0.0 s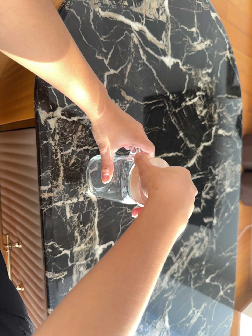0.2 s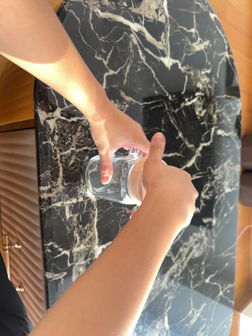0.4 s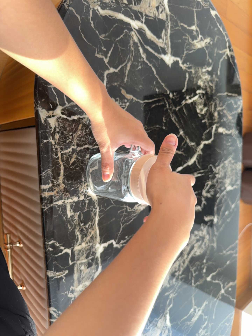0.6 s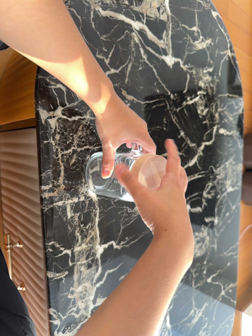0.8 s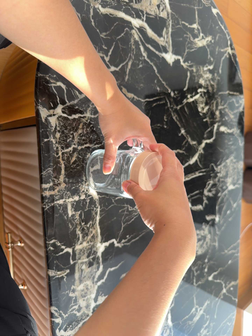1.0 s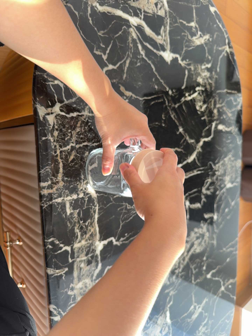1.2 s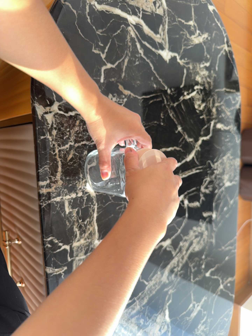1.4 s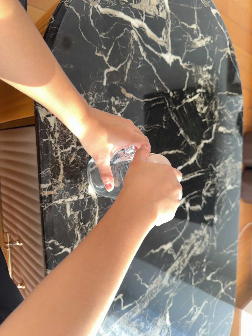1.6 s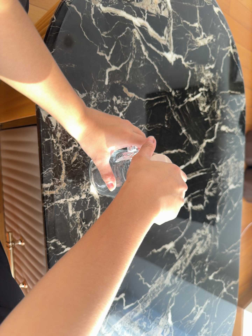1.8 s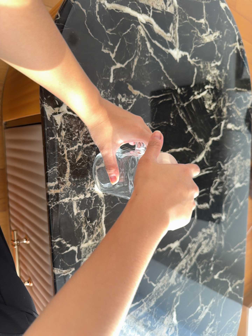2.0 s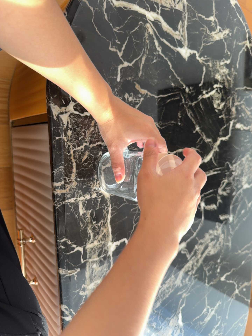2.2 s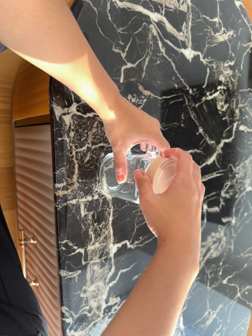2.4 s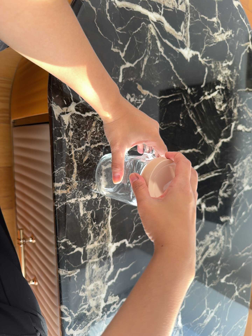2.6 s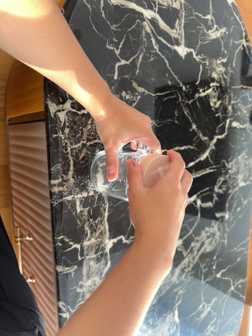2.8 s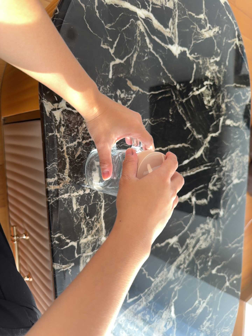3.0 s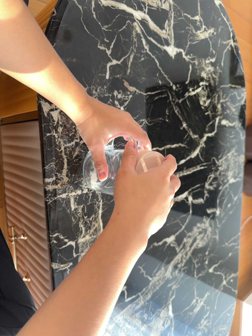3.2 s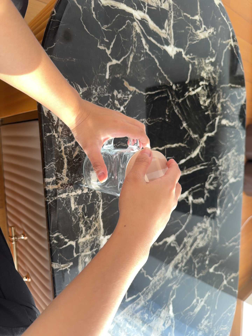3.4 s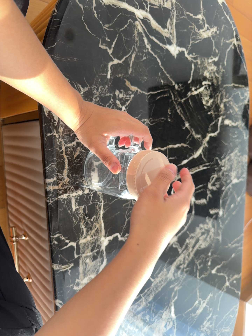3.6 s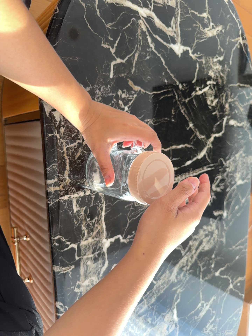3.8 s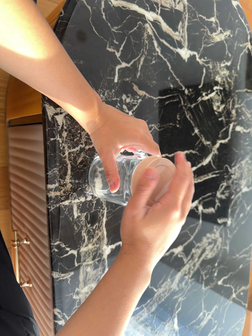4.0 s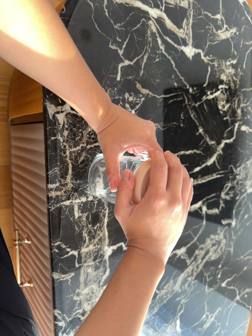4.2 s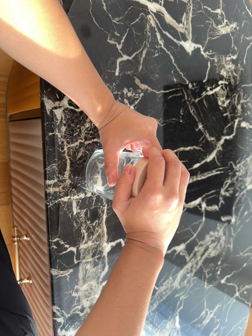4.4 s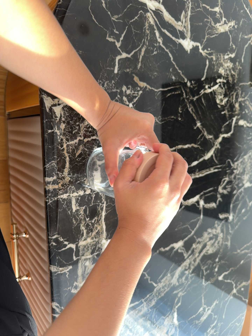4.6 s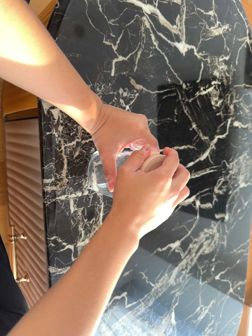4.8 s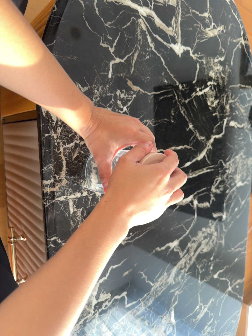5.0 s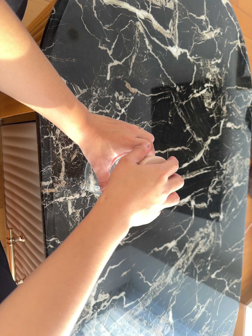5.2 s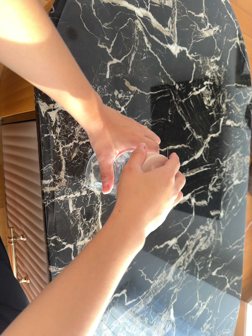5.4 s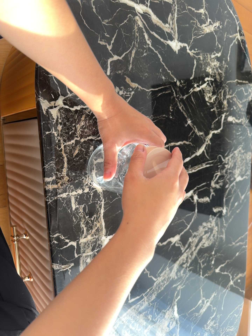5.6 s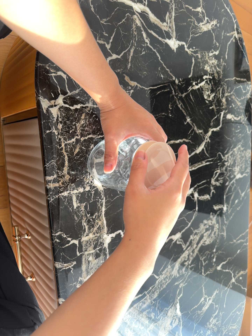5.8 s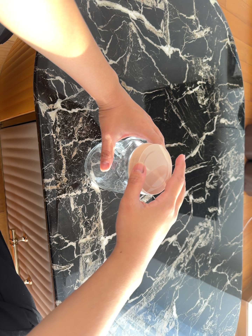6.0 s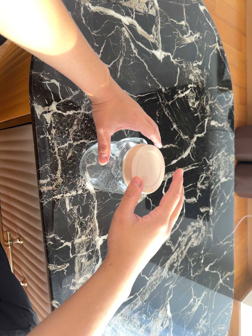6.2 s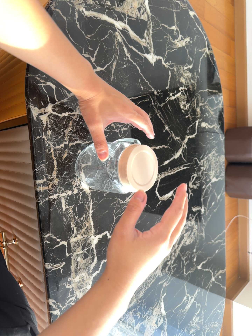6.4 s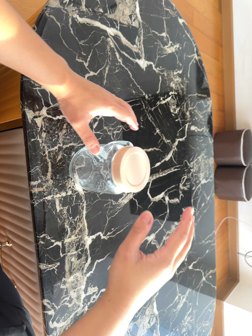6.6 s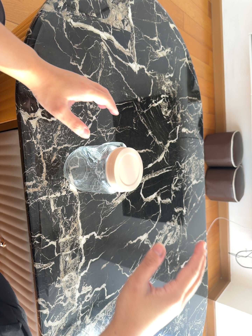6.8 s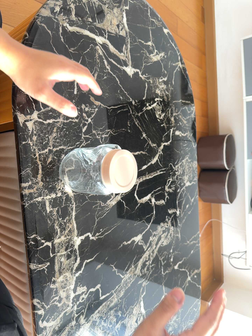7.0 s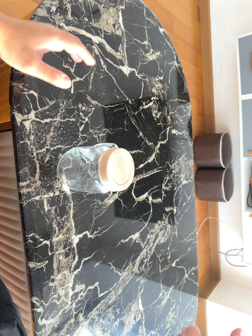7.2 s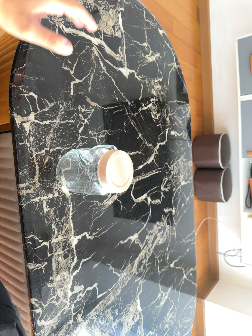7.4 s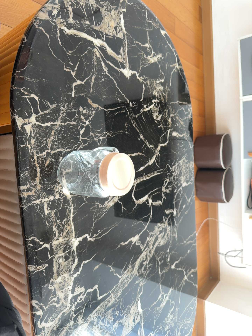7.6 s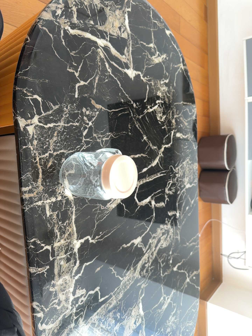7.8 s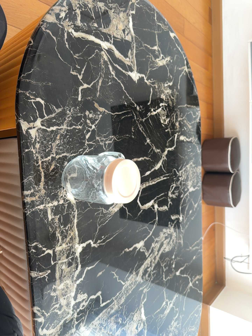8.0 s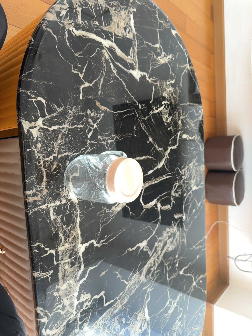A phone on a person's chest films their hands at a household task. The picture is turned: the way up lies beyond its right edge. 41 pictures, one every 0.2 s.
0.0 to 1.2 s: The camera keeps its place and its aim.
1.2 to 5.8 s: The camera shifts only a little, or ends up much as it began.
5.8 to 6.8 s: The camera travels backward, about 6 cm, so what stands in front gets smaller.
6.8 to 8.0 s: The camera shifts only a little, or ends up much as it began.
The film runs backward here.
